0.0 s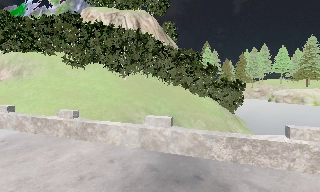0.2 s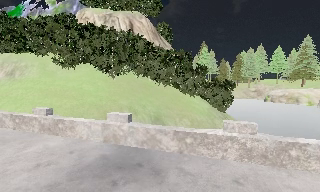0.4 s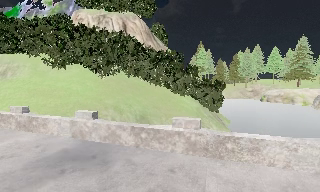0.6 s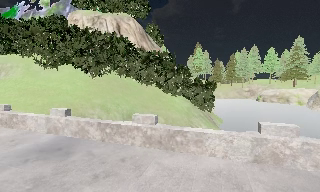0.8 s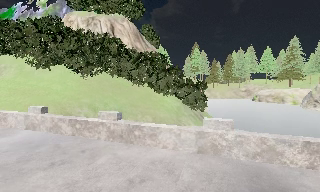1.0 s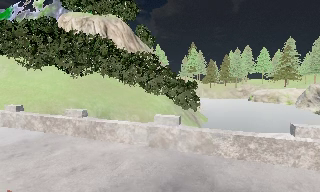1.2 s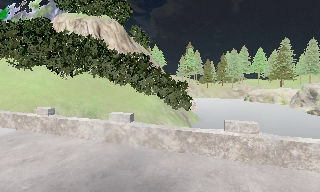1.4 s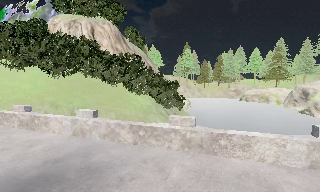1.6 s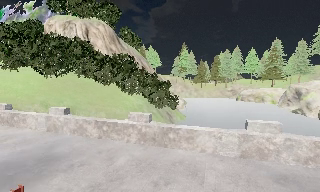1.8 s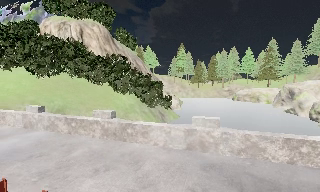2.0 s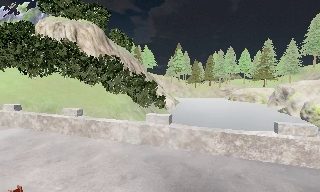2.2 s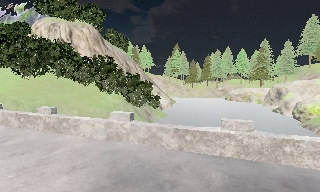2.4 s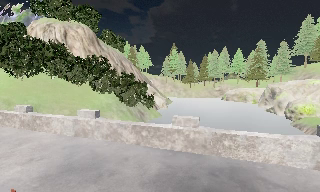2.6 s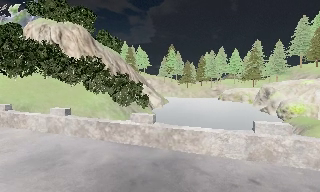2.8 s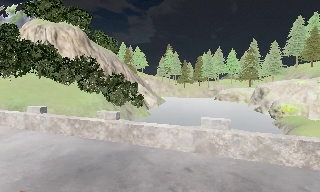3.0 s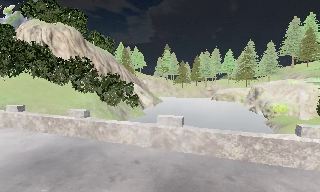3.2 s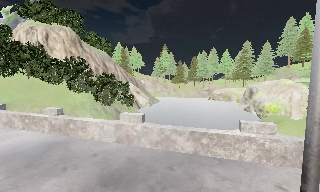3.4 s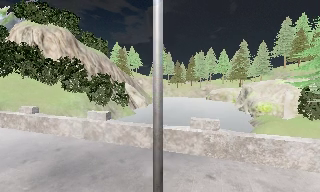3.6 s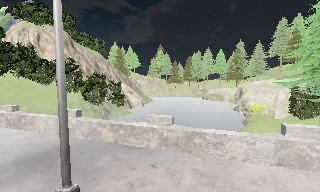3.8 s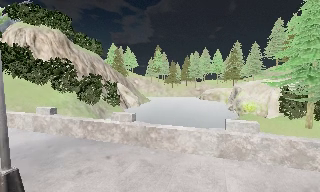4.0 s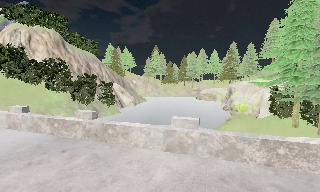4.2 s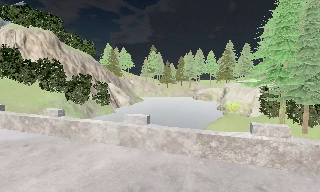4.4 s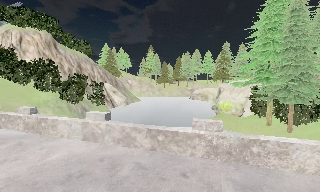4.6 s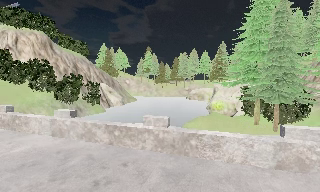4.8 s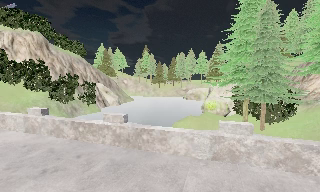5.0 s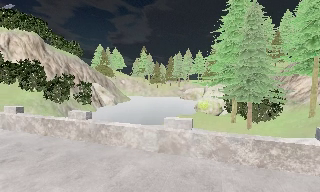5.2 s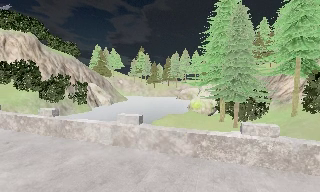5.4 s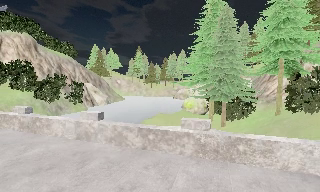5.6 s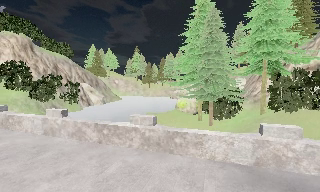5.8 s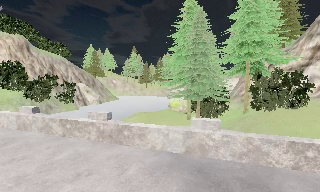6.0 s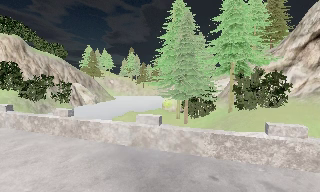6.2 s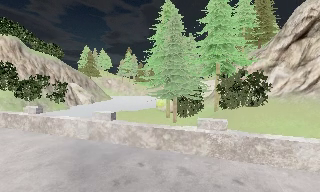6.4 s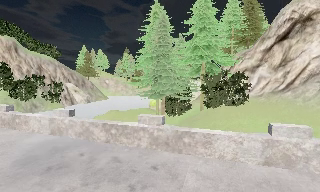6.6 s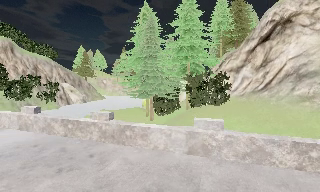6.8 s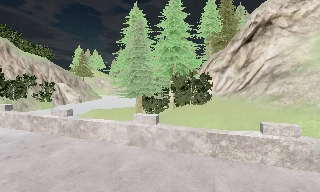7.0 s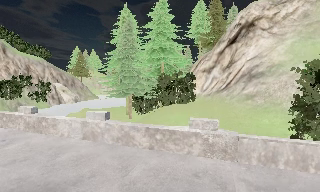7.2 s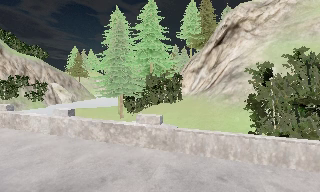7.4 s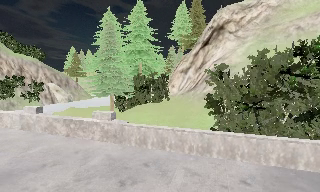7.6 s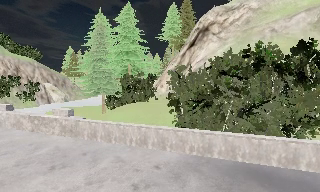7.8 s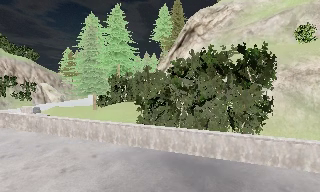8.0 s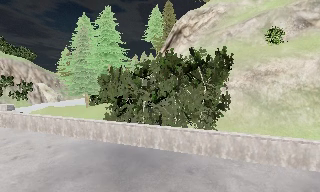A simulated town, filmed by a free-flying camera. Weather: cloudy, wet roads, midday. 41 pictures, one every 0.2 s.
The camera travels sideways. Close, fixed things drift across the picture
to the left.
0.0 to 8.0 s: The camera travels to its right, about 70 m, so close, fixed things drift to the left.
The film runs backward here.
